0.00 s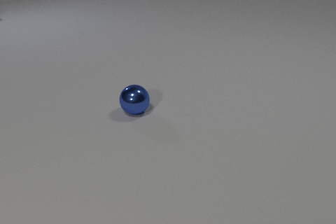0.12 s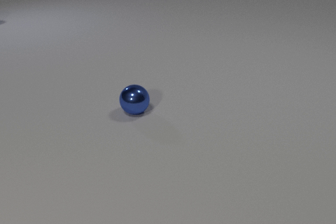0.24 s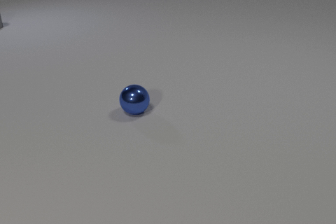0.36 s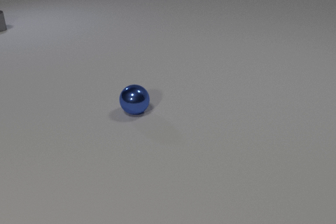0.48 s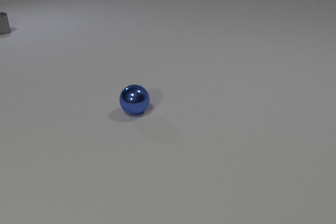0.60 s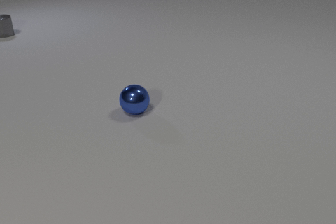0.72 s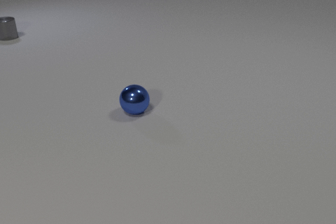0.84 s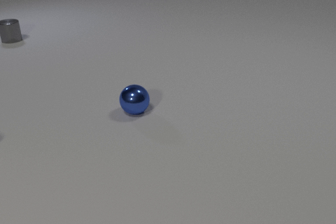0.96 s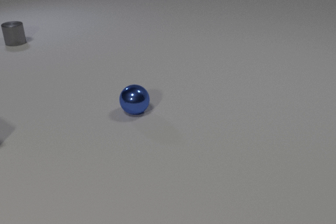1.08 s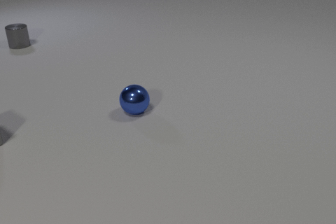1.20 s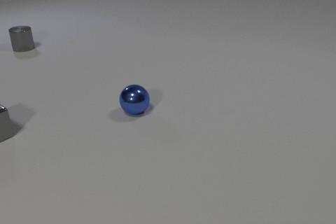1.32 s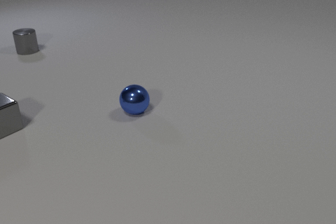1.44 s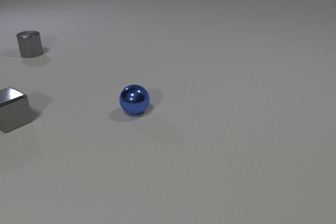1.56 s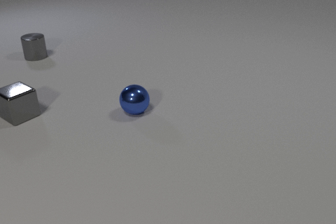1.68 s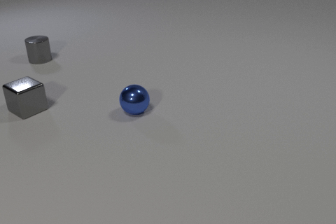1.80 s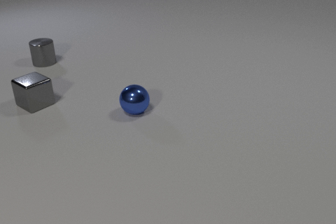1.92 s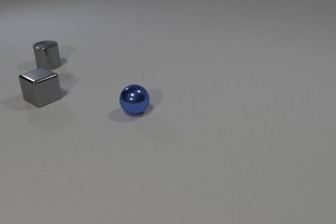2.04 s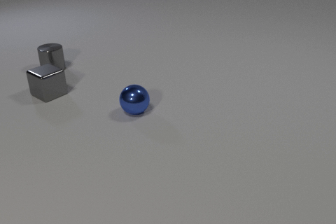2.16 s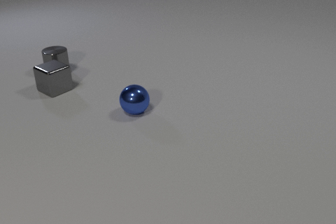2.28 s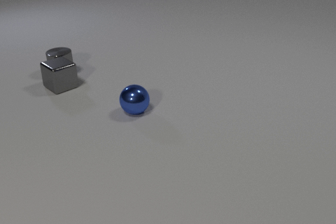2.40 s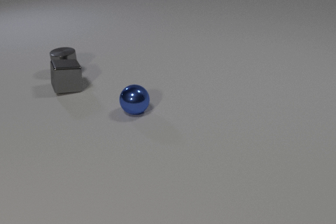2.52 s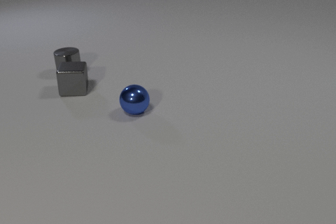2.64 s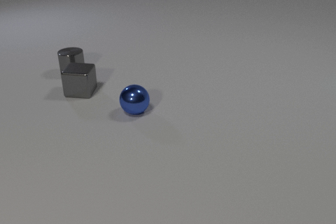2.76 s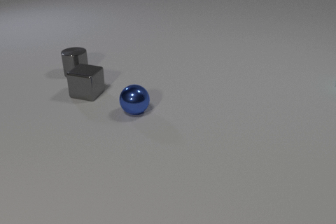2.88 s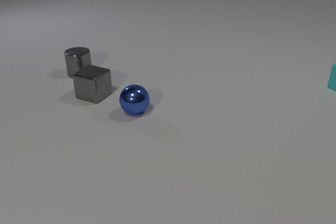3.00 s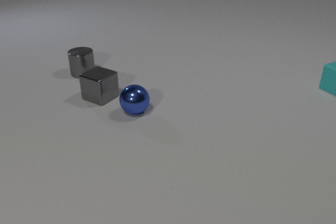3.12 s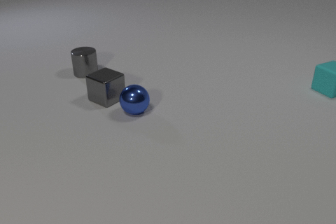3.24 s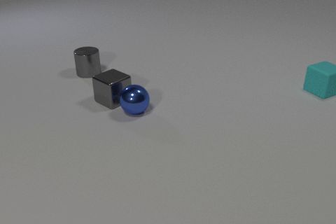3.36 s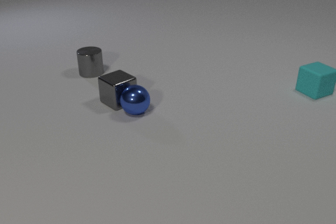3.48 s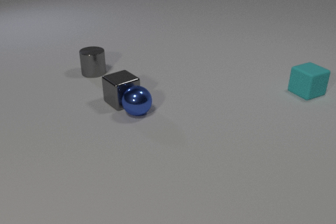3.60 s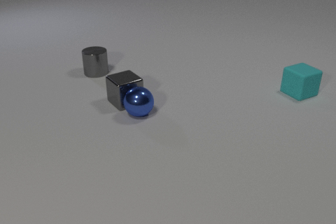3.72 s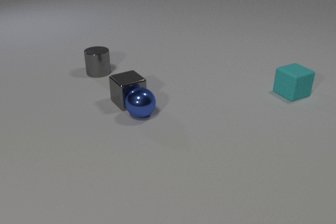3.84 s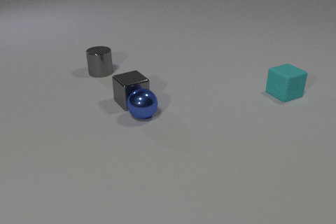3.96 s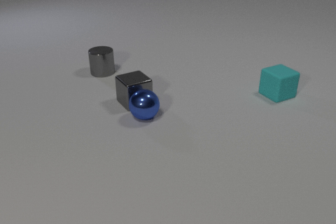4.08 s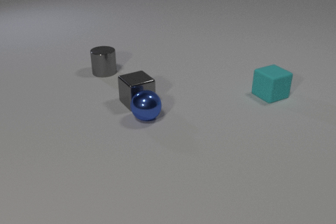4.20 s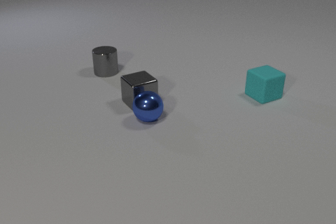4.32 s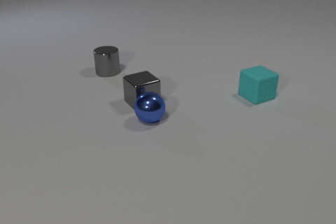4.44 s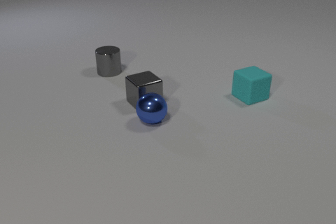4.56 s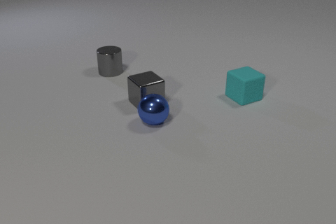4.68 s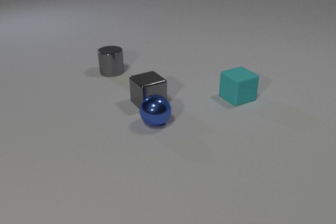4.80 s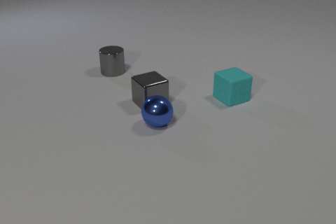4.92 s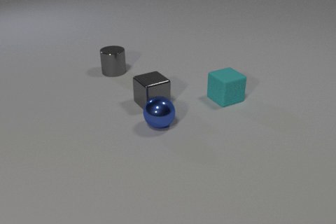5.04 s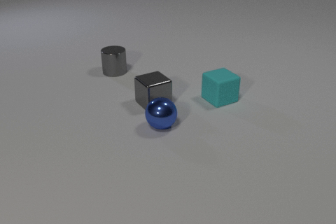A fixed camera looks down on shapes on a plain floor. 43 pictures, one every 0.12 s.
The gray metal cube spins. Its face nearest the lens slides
to the left.
The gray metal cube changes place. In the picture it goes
to the right.
0.00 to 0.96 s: The gray metal cylinder comes in at the left edge, slides toward the camera.
0.96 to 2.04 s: The gray metal cube comes in at the left edge, slides away from the camera and to the right. The gray metal cylinder slides toward the camera.
2.04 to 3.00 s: The gray metal cube slides to the right, spins clockwise seen from above by about 75 degrees, its near face sliding to the left. The gray metal cylinder slides to the right and toward the camera. The cyan rubber cube comes in at the right edge, slides to the left and toward the camera. The gray metal cube and the gray metal cylinder collide.
3.00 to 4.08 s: The gray metal cube slides to the right and toward the camera, spins so that its near face slides to the left, clockwise seen from above. The gray metal cylinder slides to the right. The blue metal sphere rolls toward the camera and to the right. The cyan rubber cube slides to the left and toward the camera. The gray metal cube and the blue metal sphere collide.
4.08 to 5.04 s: The gray metal cube slides to the right. The gray metal cylinder slides to the right. The blue metal sphere rolls toward the camera and to the right. The cyan rubber cube slides to the left.
What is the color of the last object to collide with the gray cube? blue.
How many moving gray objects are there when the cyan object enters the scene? 2.
What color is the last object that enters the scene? cyan.
